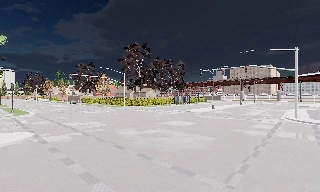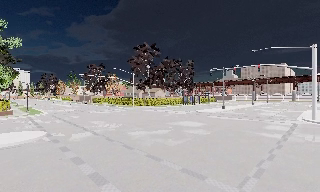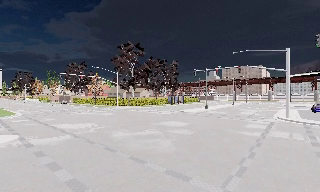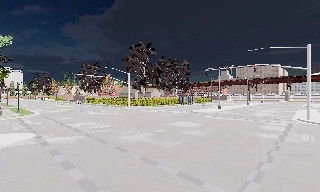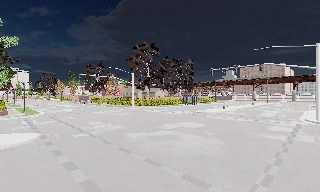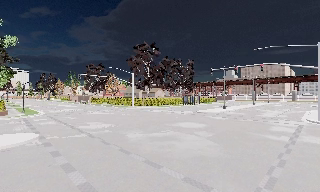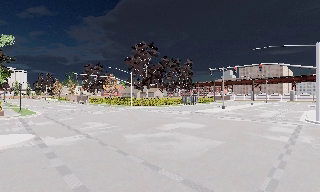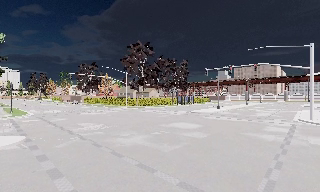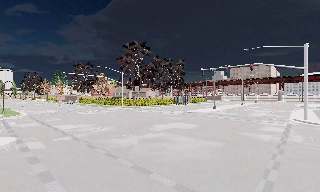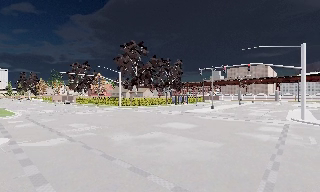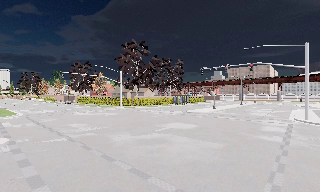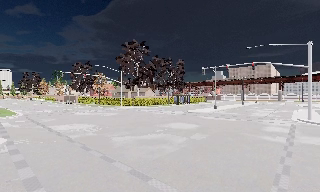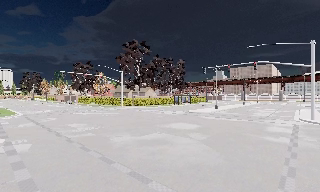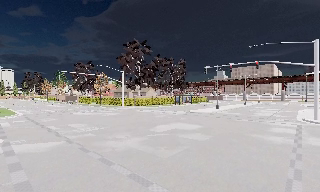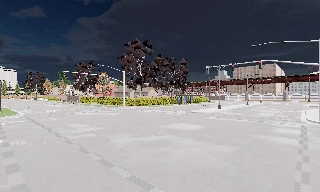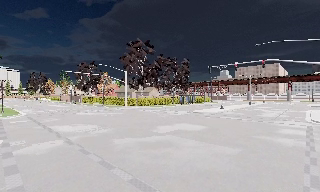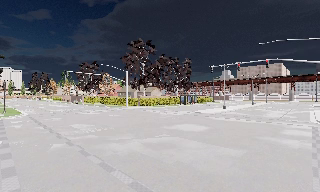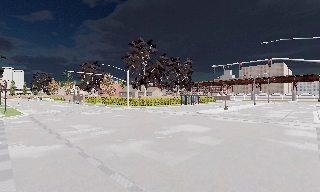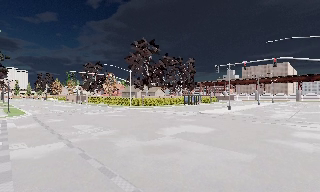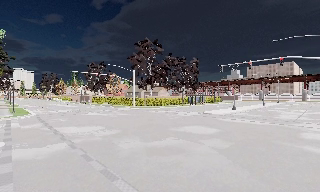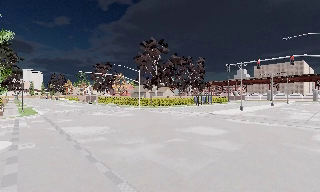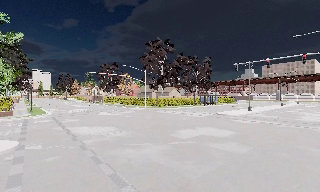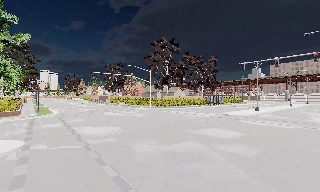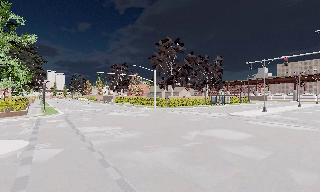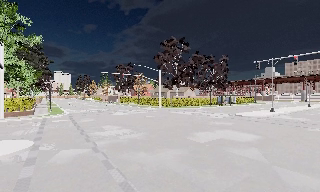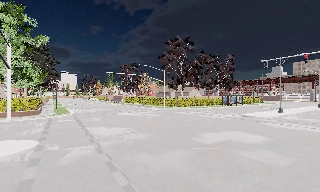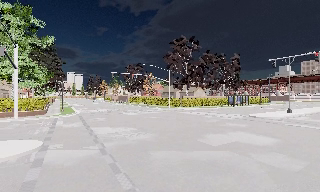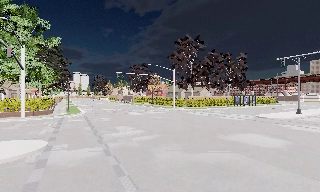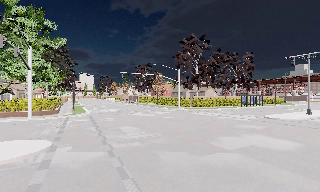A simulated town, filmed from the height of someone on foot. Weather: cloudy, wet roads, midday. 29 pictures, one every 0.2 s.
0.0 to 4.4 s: The camera swings to its left by about 10 degrees, and the scene slides to the right. It travels forward, about 4 m, so what stands in front looms larger.
4.4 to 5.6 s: The scene slides to the right, as the camera pans about 10 degrees to its left. It travels forward, about 1.5 m, so what stands in front looms larger.
The film runs forward here.
